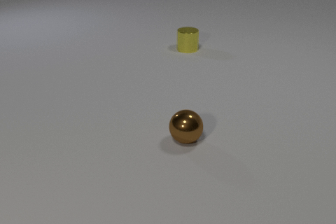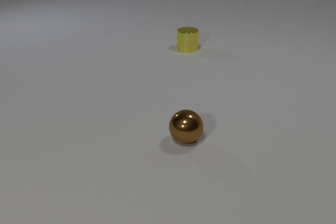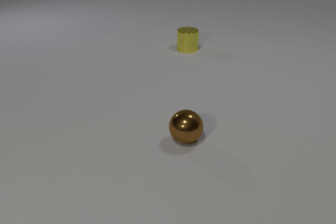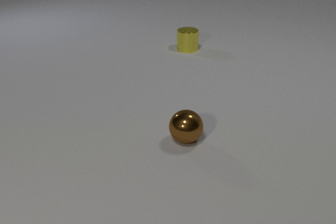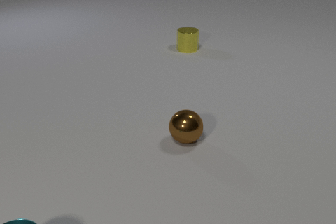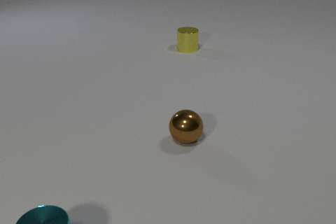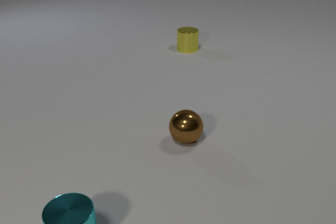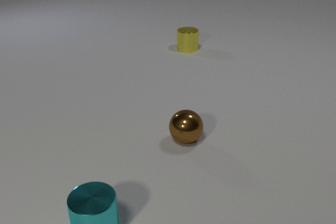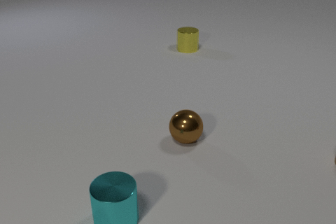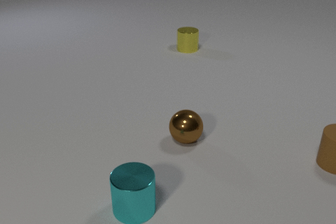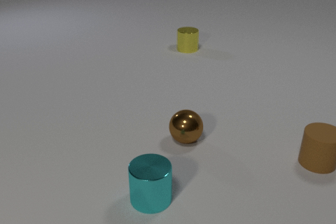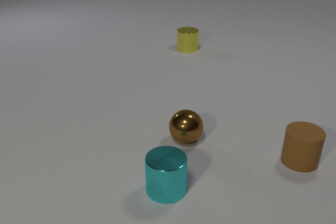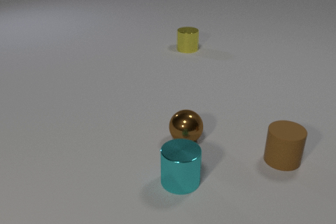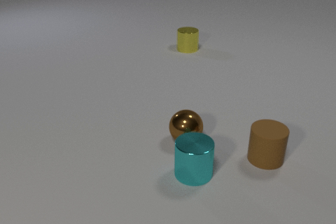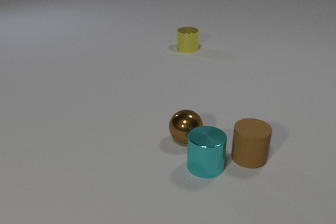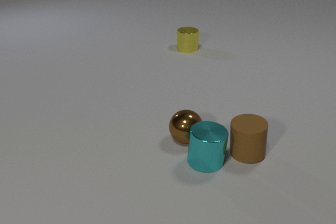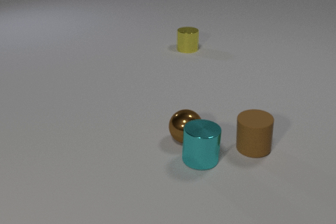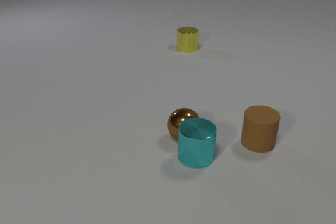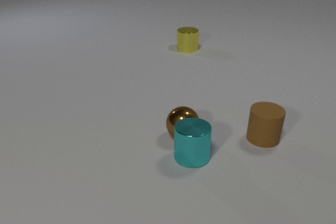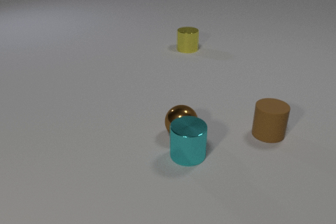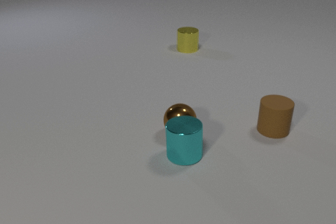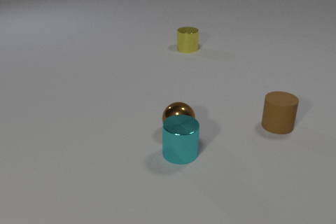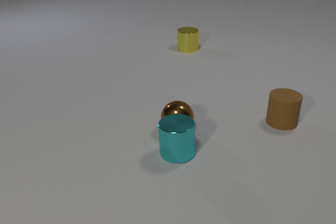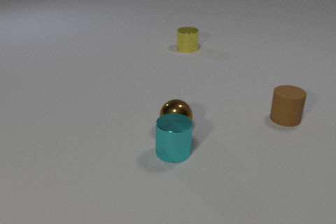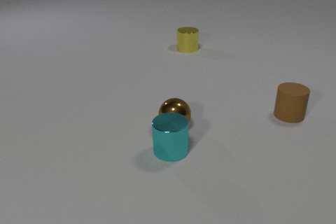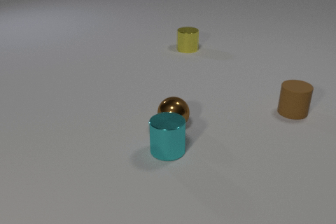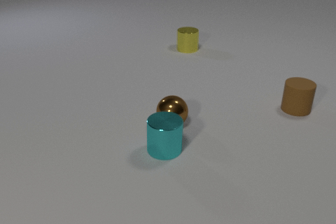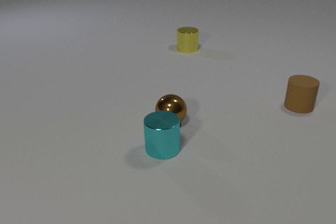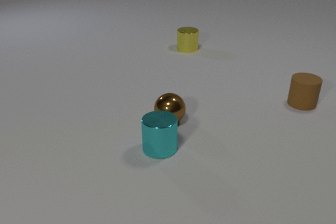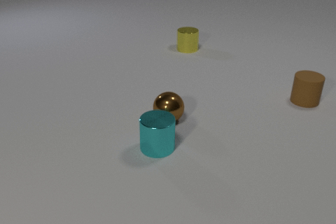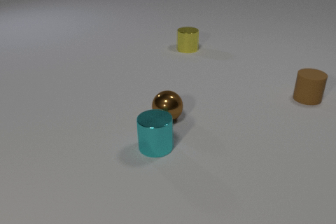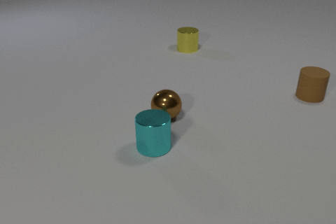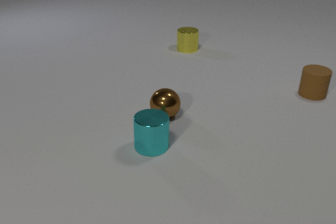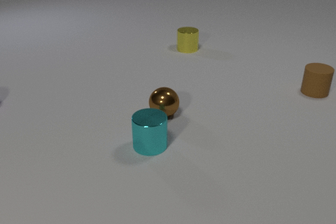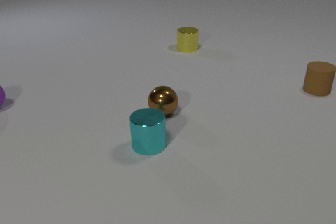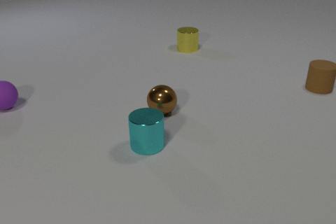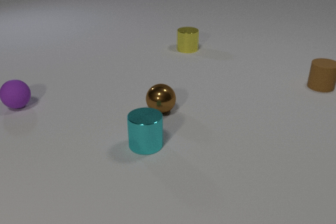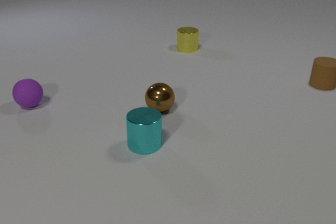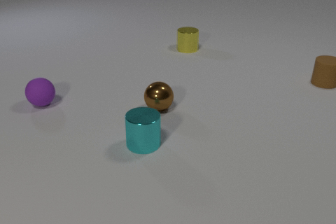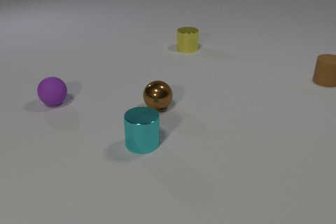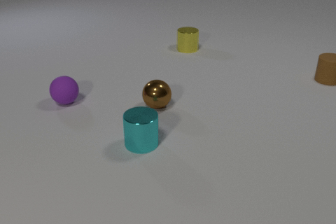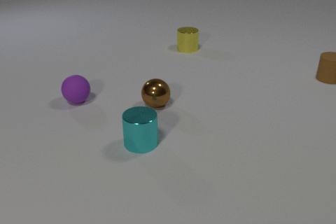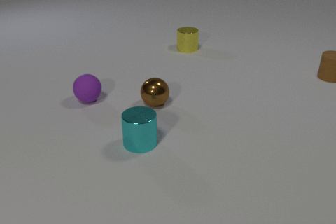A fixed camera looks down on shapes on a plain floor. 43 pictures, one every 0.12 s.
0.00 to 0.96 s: The cyan metal cylinder comes in at the bottom edge, slides to the right and away from the camera.
0.96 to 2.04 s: The cyan metal cylinder slides away from the camera and to the right. The brown rubber cylinder slides to the left. The cyan metal cylinder and the brown rubber cylinder collide. The cyan metal cylinder and the brown metal sphere collide.
2.04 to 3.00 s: The cyan metal cylinder slides to the left. The brown rubber cylinder slides away from the camera and to the right. The brown metal sphere rolls away from the camera and to the left.
3.00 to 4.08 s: The cyan metal cylinder slides to the left and away from the camera. The brown rubber cylinder slides away from the camera. The brown metal sphere rolls away from the camera and to the left. The purple rubber sphere comes in at the left edge.
4.08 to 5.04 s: The cyan metal cylinder slides to the left. The brown rubber cylinder slides away from the camera. The brown metal sphere rolls away from the camera and to the left. The purple rubber sphere rolls to the right.
Are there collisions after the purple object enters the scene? no.
What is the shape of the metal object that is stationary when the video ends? cylinder.
How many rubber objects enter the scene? 2.
